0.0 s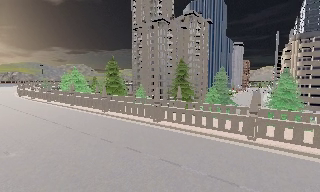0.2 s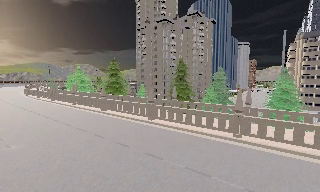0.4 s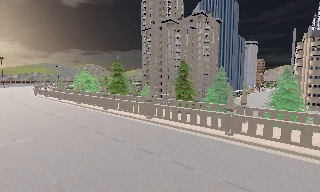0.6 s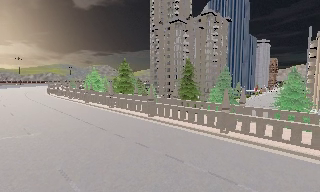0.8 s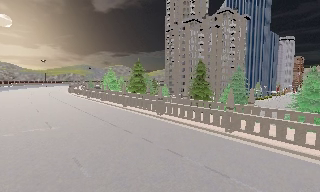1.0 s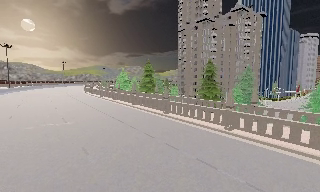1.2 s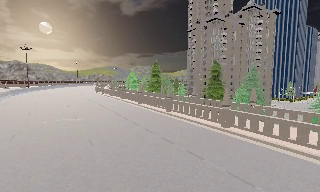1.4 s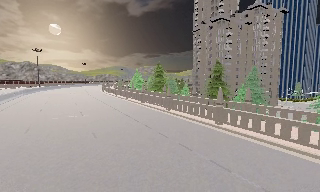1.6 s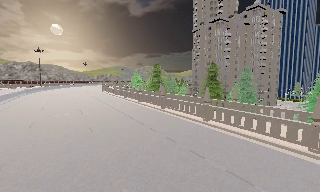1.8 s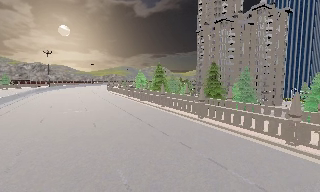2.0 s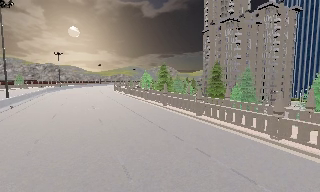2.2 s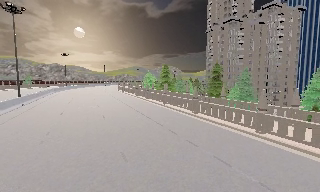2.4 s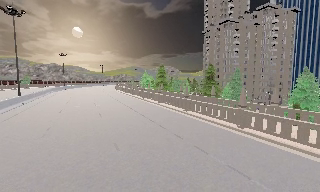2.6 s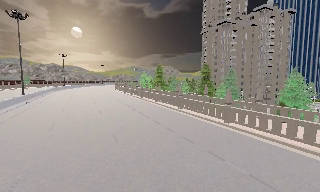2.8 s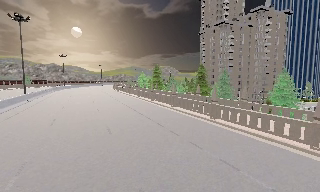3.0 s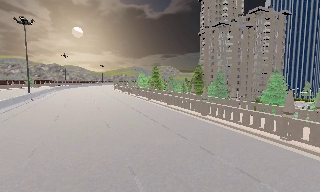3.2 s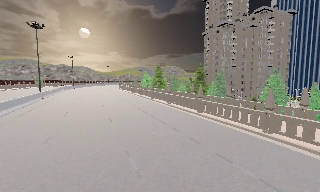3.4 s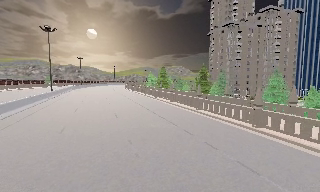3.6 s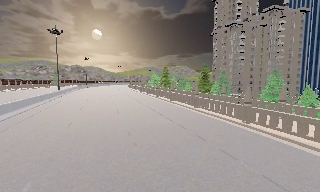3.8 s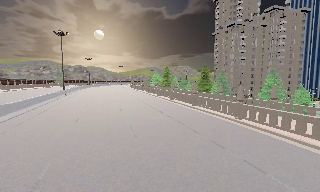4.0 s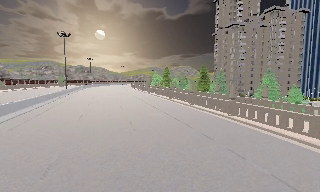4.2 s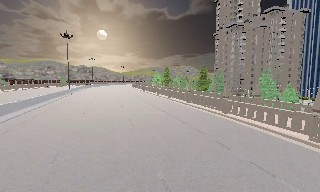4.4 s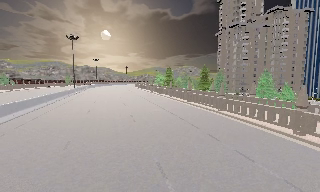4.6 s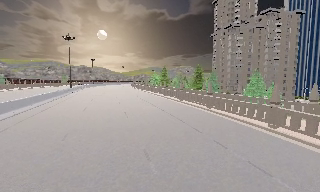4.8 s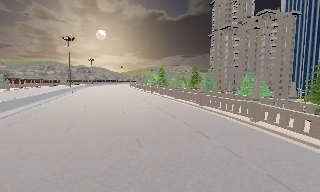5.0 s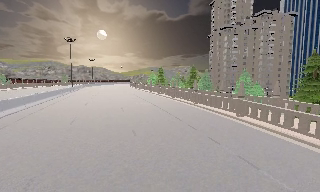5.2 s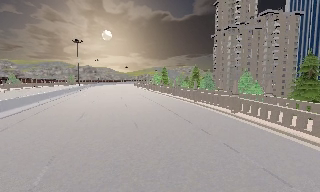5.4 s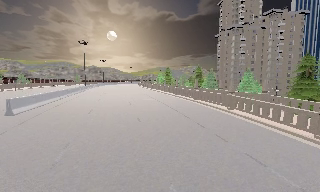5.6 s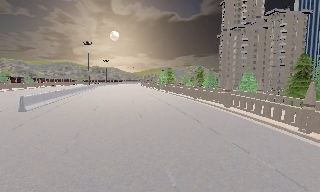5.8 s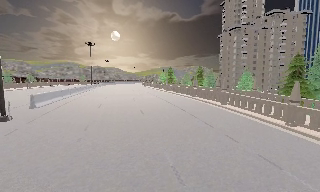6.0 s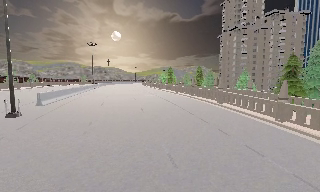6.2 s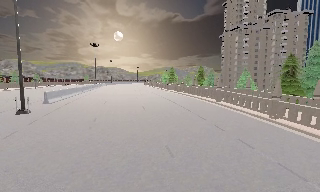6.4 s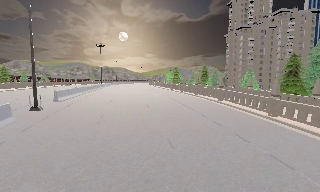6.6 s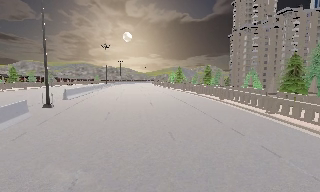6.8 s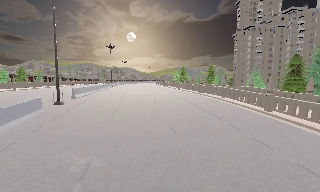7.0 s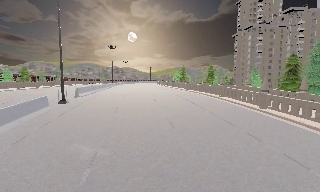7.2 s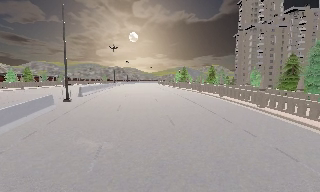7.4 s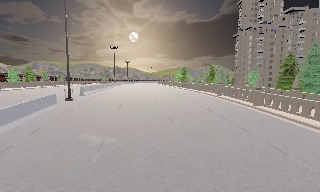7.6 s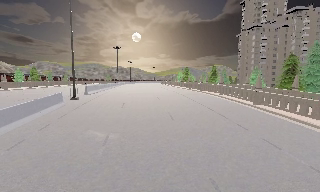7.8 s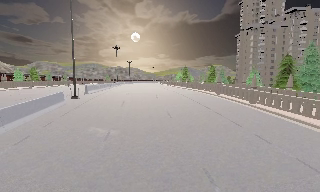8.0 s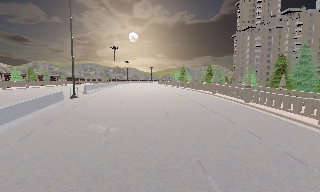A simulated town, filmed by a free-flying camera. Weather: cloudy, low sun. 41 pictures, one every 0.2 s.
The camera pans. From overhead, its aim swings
counterclockwise.
0.0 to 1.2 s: The camera pans to its left, which is counterclockwise from overhead, by about 20 degrees. It travels to its right and backward, about 6 m.
1.2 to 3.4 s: The camera pans to its left, which is counterclockwise from overhead, by about 10 degrees. It travels backward and to its right, about 13 m, so what stands in front gets smaller.
3.4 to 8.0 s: The camera pans to its left, which is counterclockwise from overhead, by about 15 degrees. It travels backward, about 19 m, so what stands in front gets smaller. It loses speed.
The film runs backward here.
